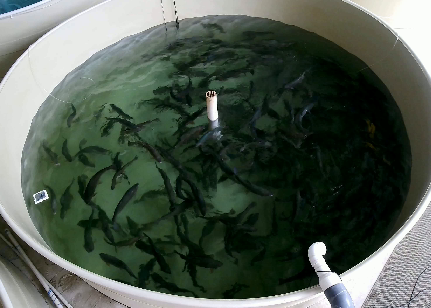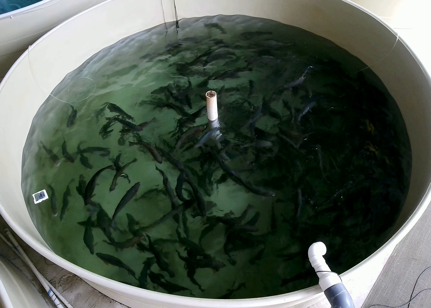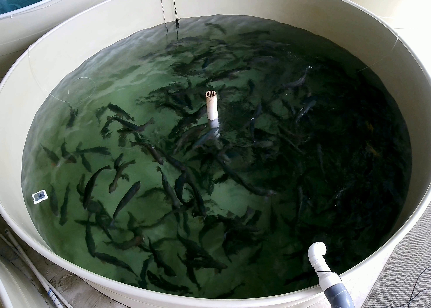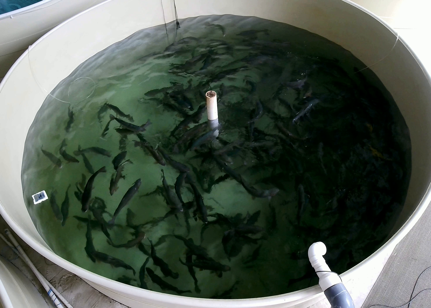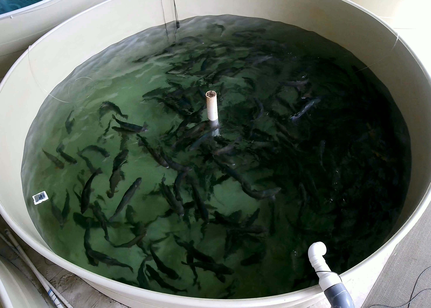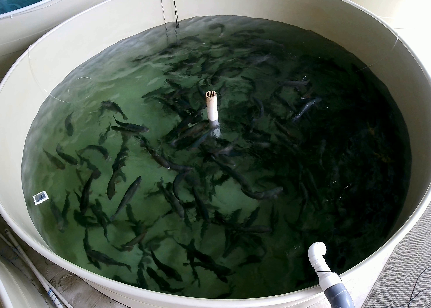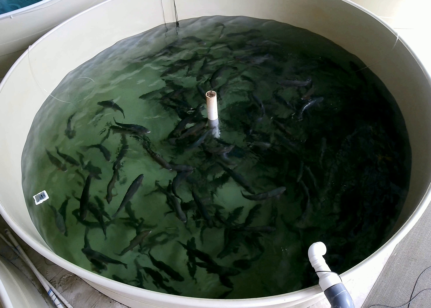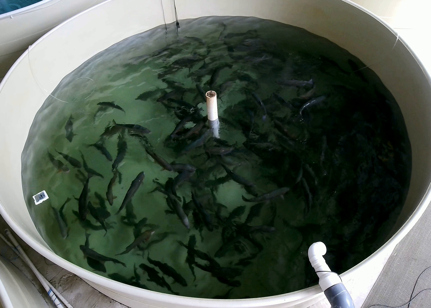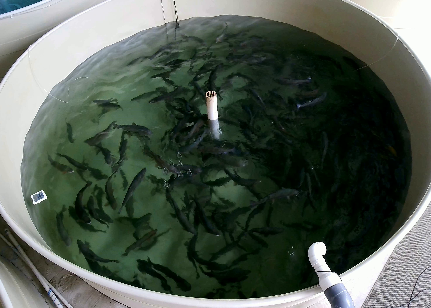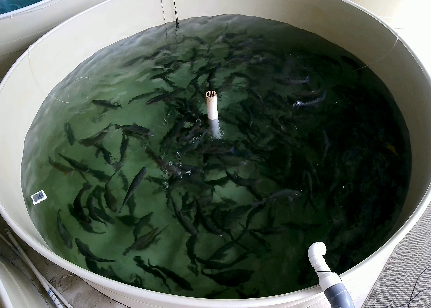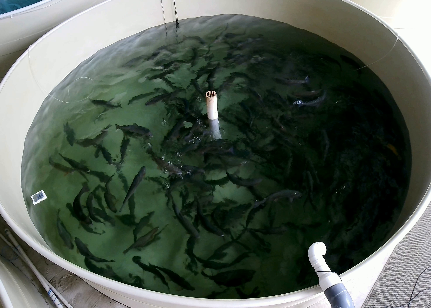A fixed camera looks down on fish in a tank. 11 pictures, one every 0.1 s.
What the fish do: Foraging.
